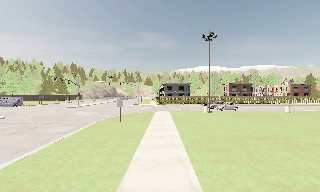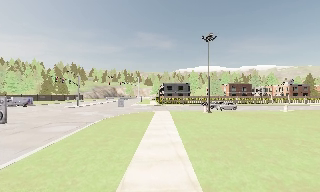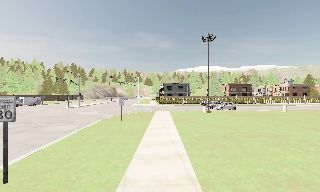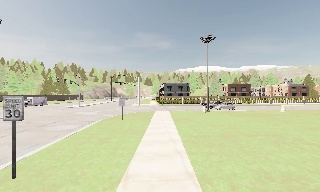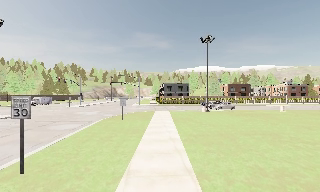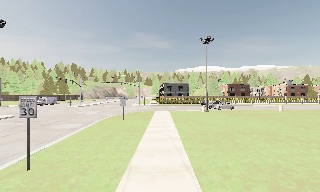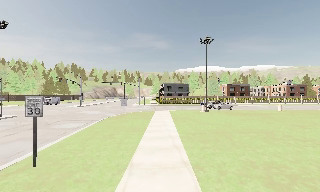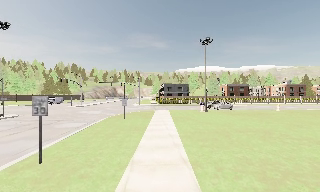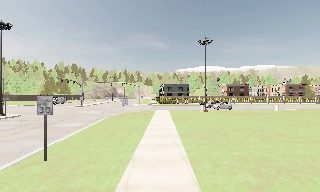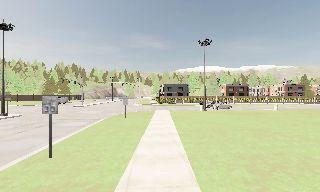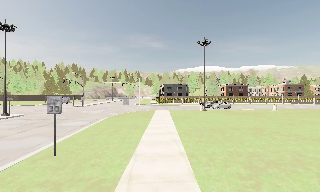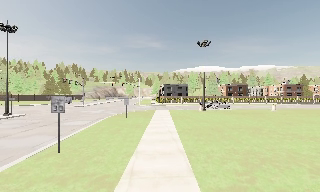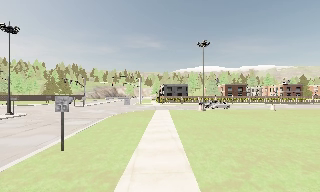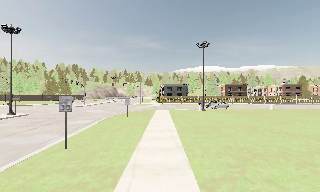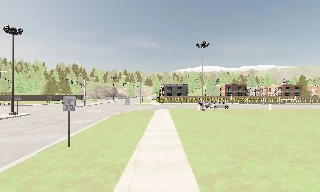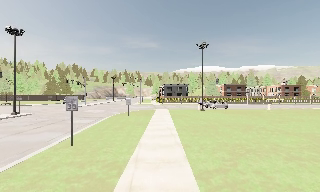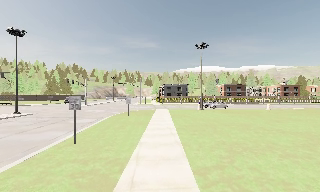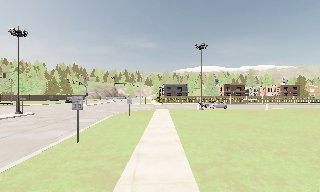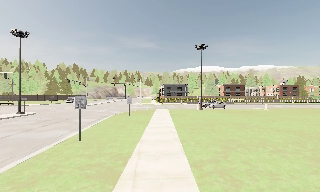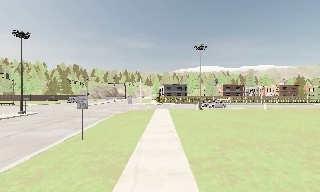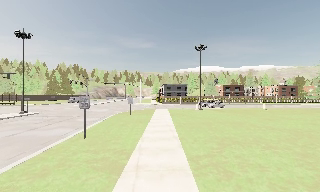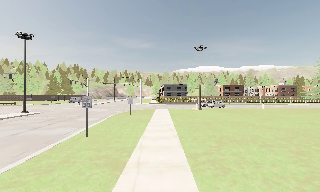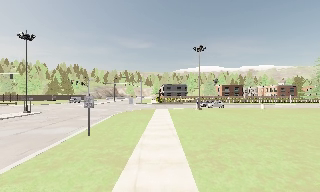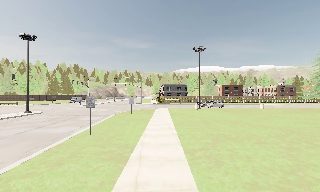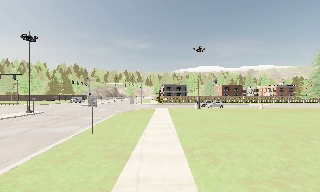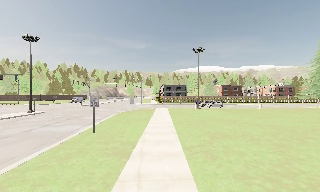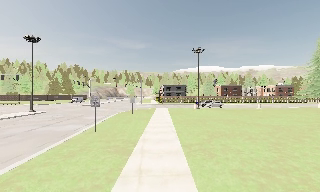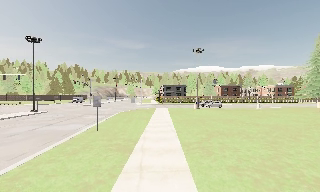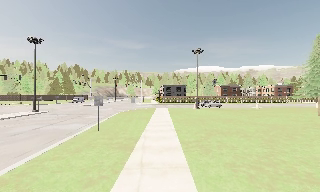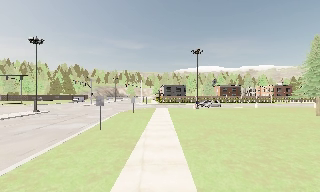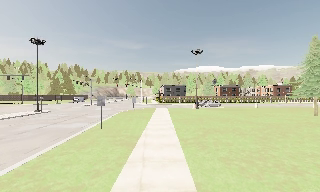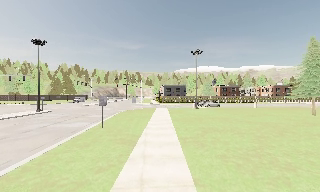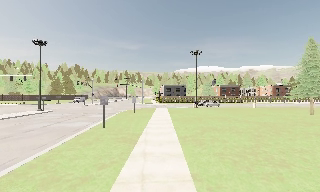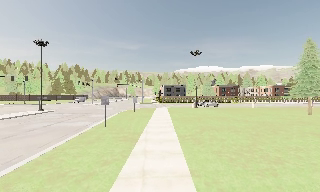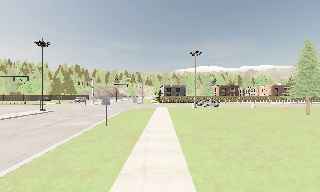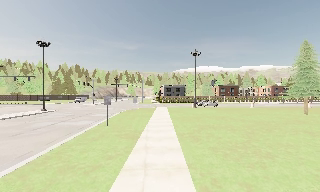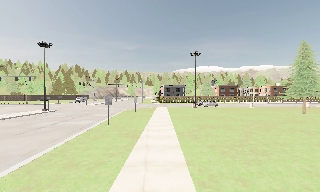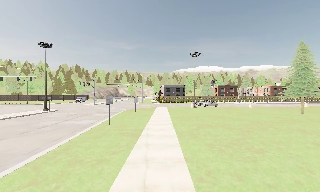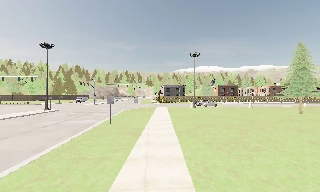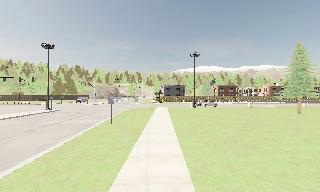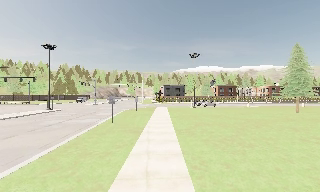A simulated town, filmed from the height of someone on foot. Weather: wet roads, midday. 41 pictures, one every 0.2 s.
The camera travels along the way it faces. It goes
backward.
0.0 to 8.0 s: The camera travels backward, about 11 m, so what stands in front gets smaller.
The film runs backward here.
